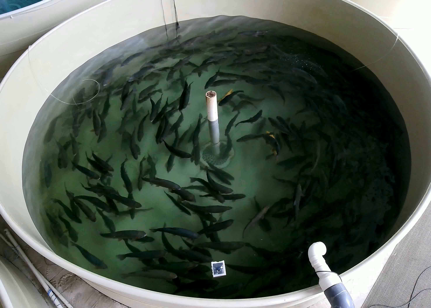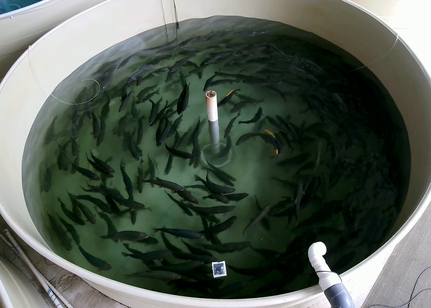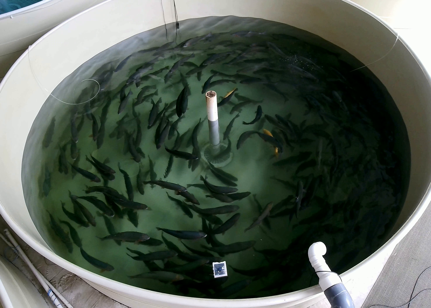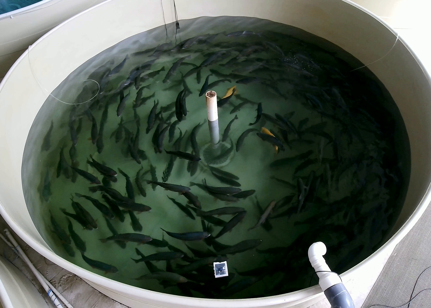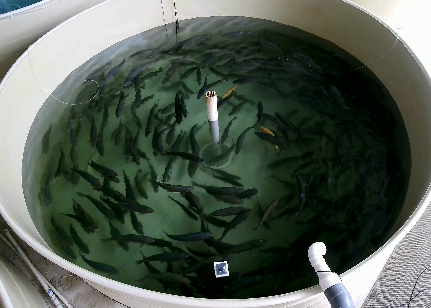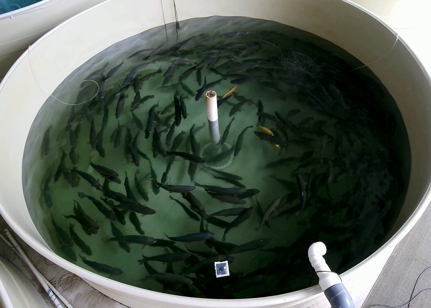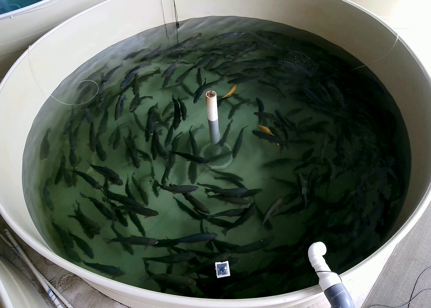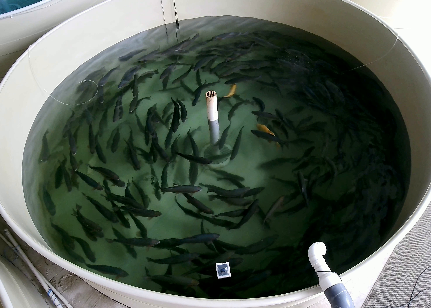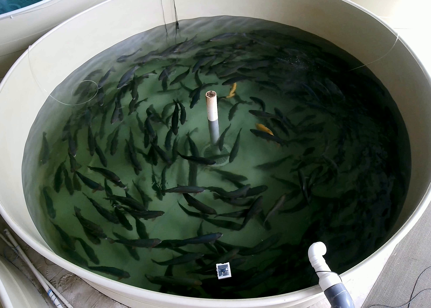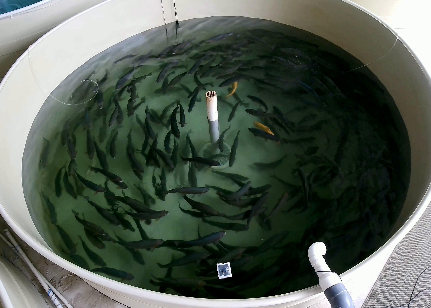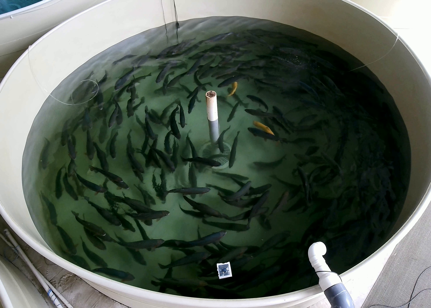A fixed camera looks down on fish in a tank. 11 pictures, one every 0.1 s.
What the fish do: Normal cruising.
